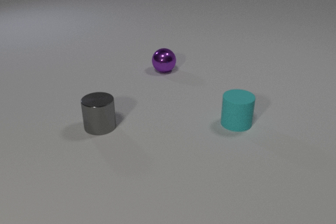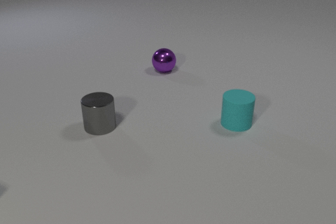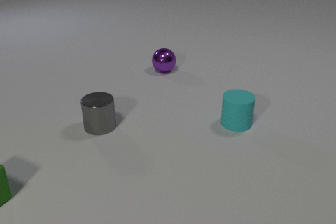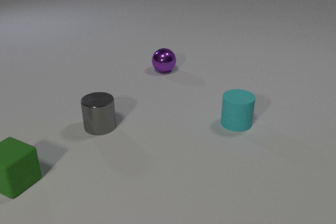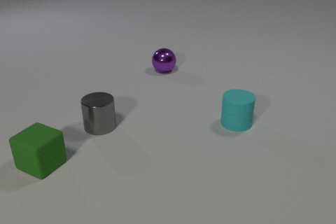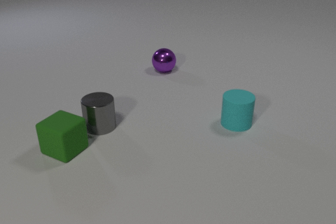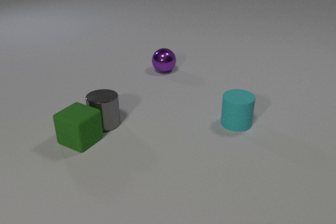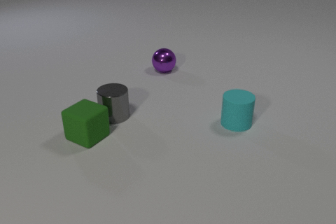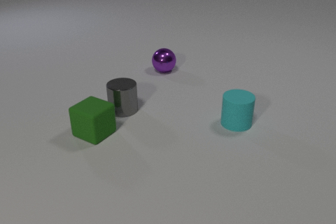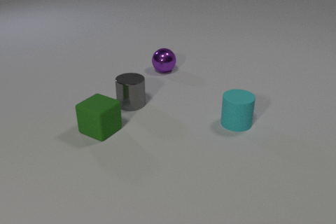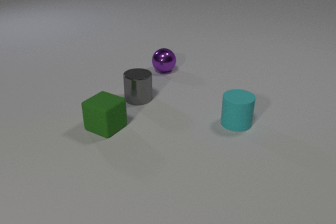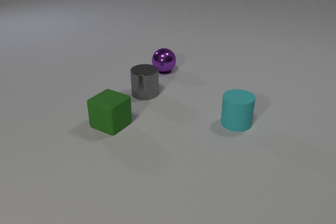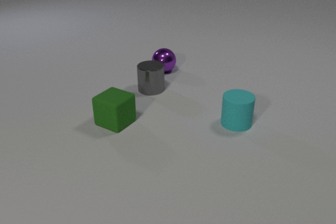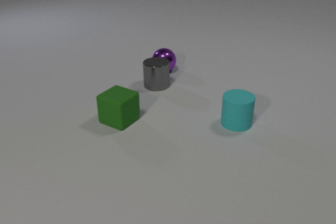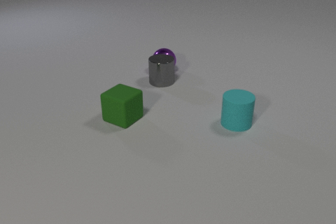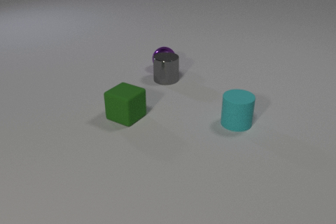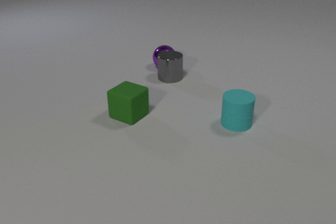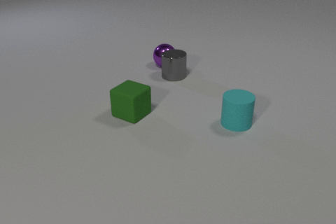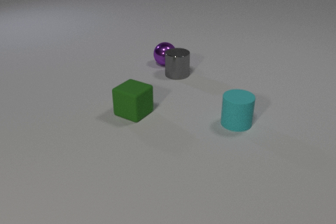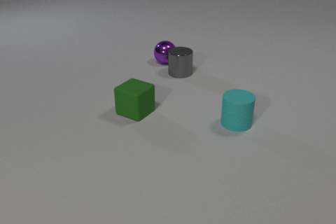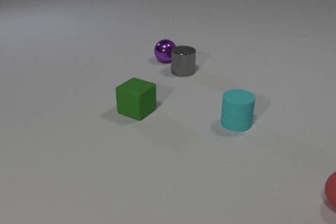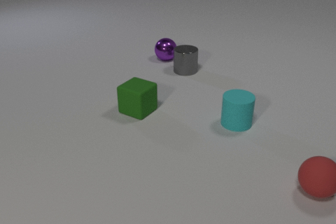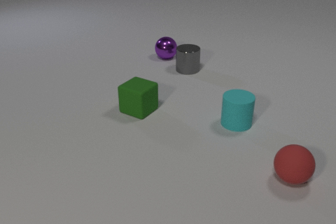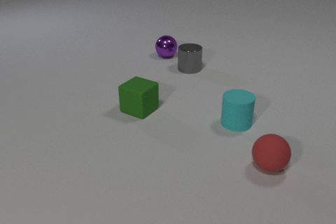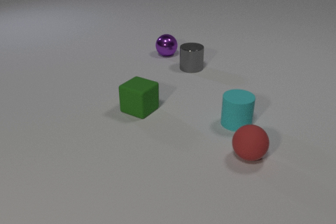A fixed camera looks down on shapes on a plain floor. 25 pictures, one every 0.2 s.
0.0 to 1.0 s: The green rubber cube comes in at the left edge, slides to the right and away from the camera.
1.0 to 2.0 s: The green rubber cube slides to the right and away from the camera. The gray metal cylinder slides away from the camera and to the right. The green rubber cube and the gray metal cylinder collide.
2.0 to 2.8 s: The green rubber cube slides to the right and away from the camera. The gray metal cylinder slides away from the camera and to the right.
2.8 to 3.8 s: The green rubber cube slides to the right and away from the camera. The gray metal cylinder slides away from the camera and to the right. The purple metal sphere rolls away from the camera. The gray metal cylinder and the purple metal sphere collide.
3.8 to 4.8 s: The gray metal cylinder slides away from the camera and to the right. The purple metal sphere rolls away from the camera. The red rubber sphere comes in at the right edge, rolls to the left and away from the camera.
What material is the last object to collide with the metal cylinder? metal.
What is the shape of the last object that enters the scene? sphere.
What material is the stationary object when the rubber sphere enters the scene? rubber.
